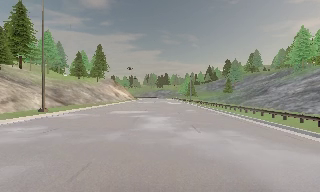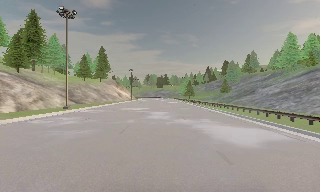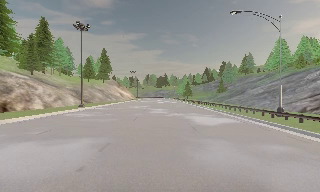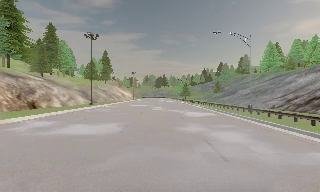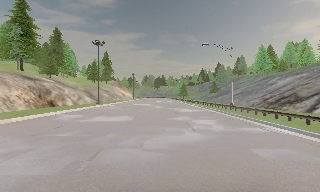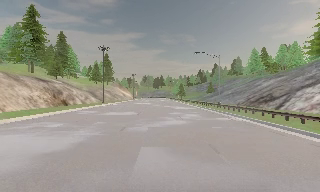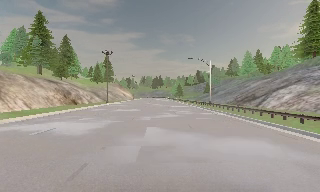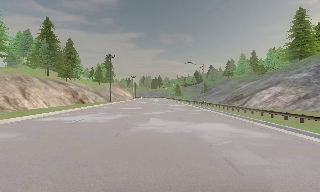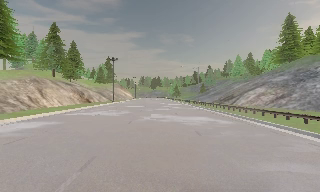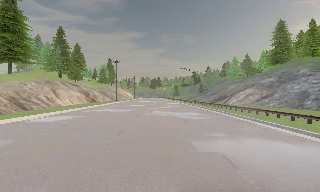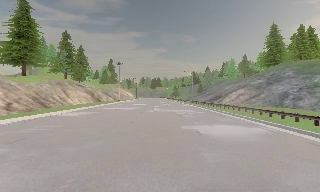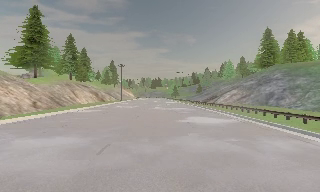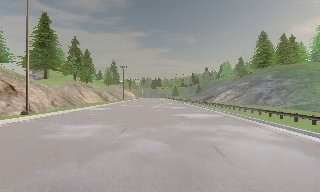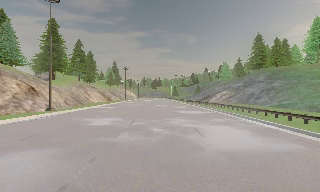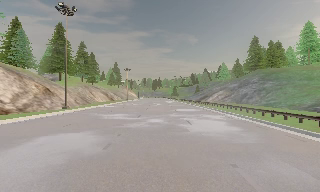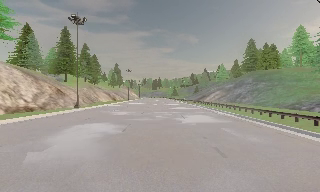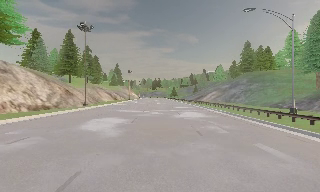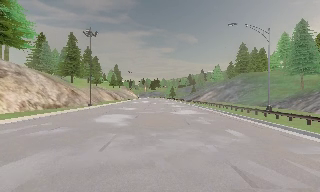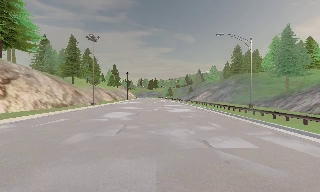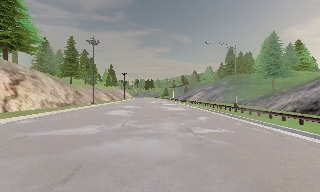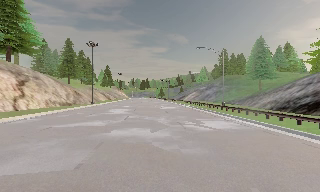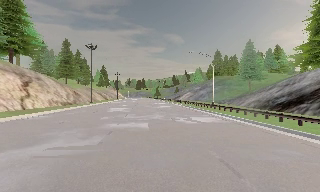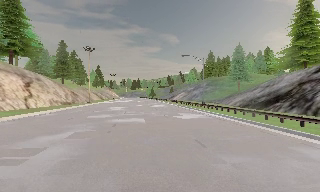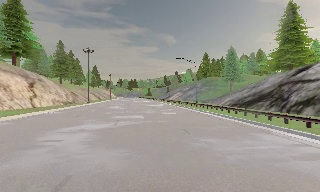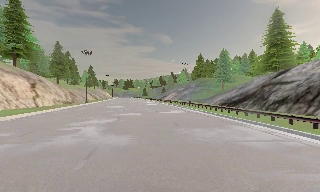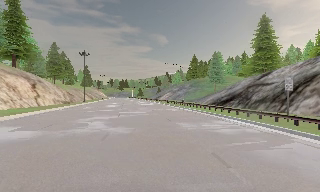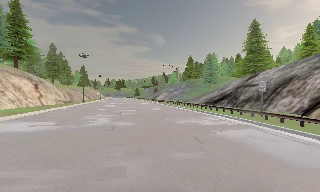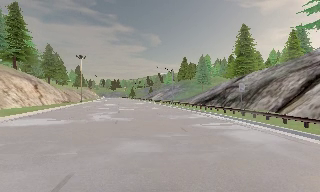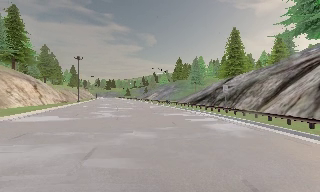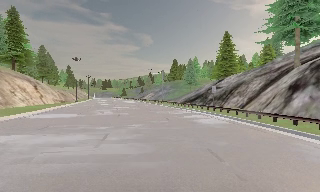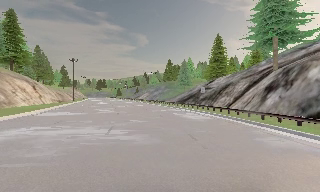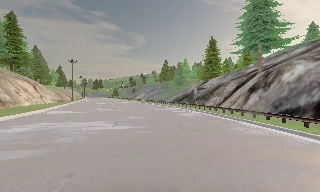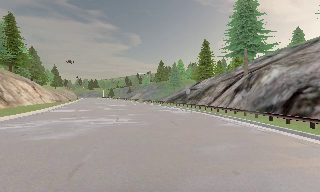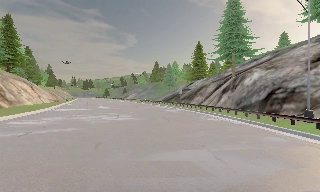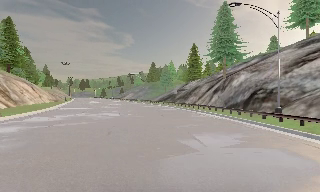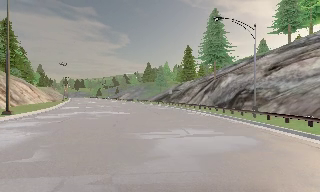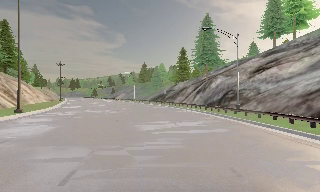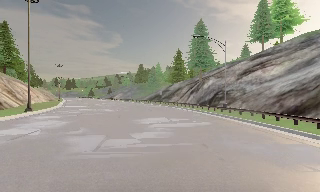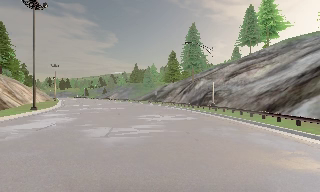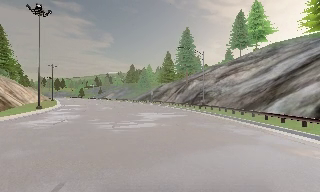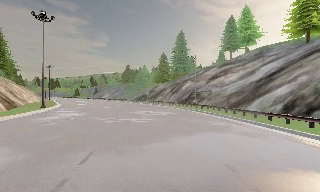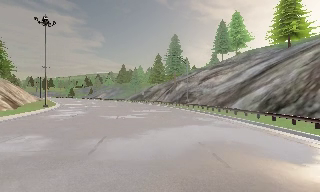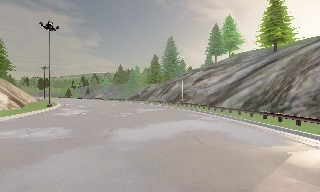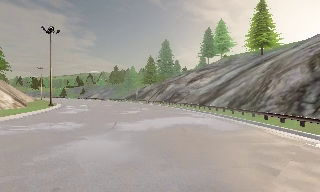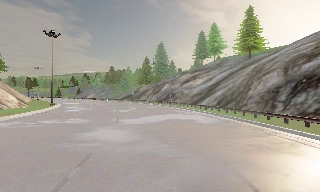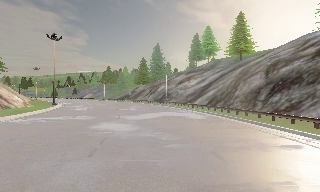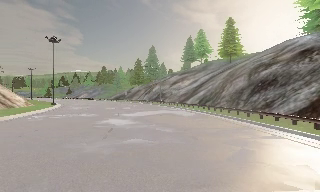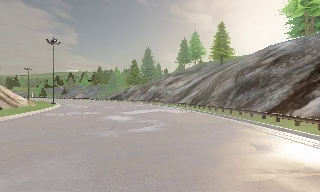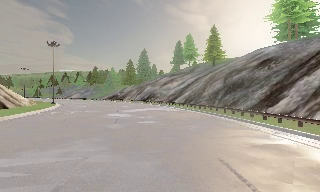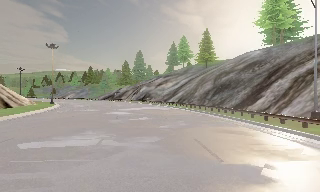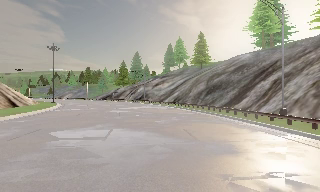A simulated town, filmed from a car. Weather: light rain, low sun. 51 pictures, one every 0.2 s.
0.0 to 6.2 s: The scene slides to the left, as the camera pans about 25 degrees to its right. It travels backward, about 80 m, so what stands in front gets smaller. It loses speed.
6.2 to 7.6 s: The scene slides to the left, as the camera pans about 10 degrees to its right. It travels backward, about 13 m, so what stands in front gets smaller.
7.6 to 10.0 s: The scene slides to the left, as the camera pans about 20 degrees to its right. It travels backward, about 20 m, so what stands in front gets smaller.
The film runs backward here.
